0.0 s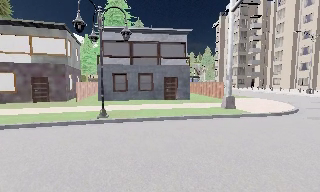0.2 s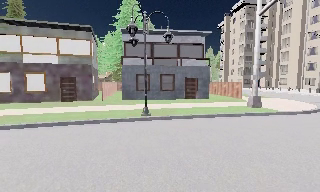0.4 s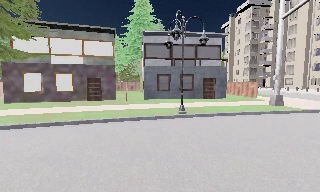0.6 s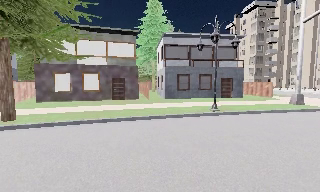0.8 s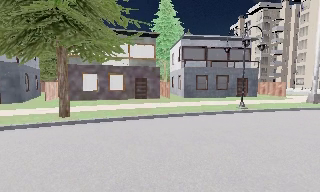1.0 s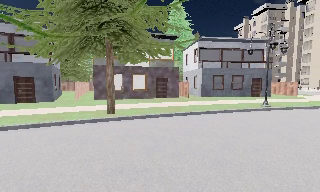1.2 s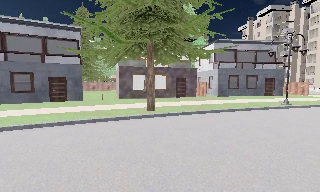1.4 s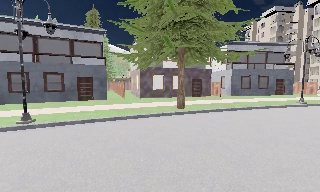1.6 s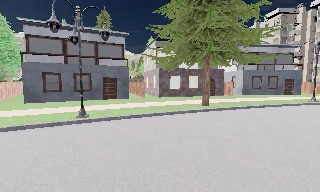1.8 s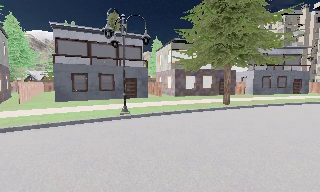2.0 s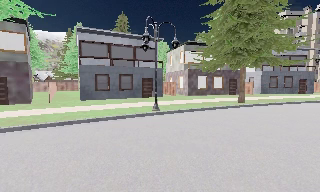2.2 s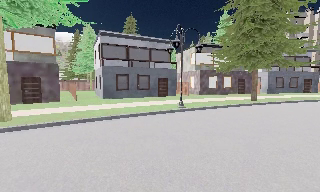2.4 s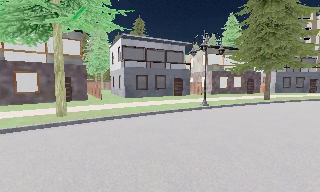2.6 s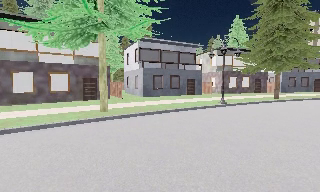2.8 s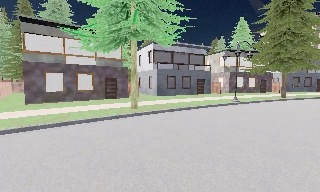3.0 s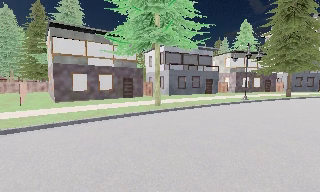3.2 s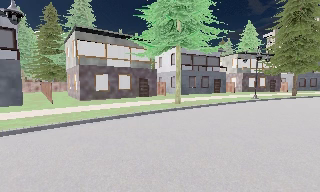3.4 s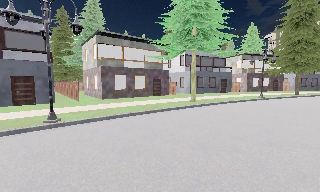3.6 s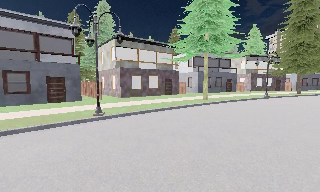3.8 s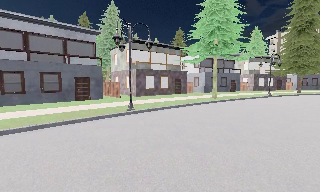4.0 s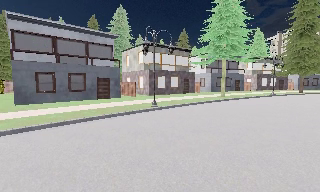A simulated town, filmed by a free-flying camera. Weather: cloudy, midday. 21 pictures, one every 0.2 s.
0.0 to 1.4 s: The camera travels to its left, about 14 m, so close, fixed things drift to the right.
1.4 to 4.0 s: The camera travels to its left and backward, about 25 m, so close, fixed things drift to the right.
The film runs backward here.
